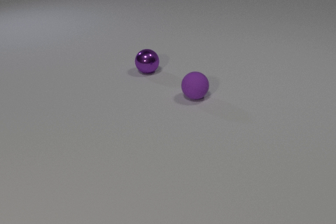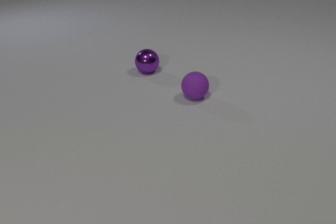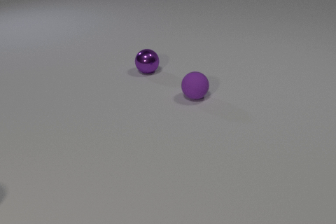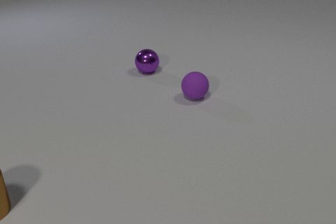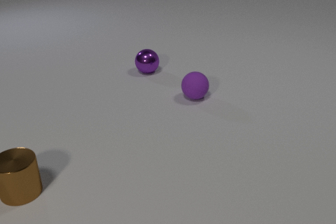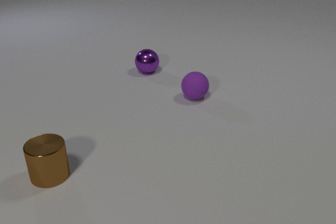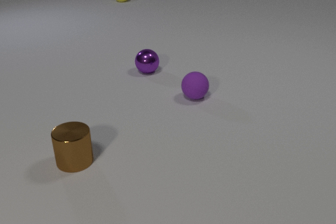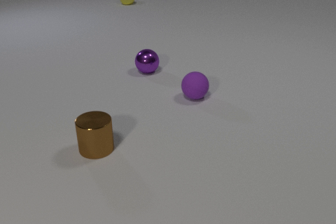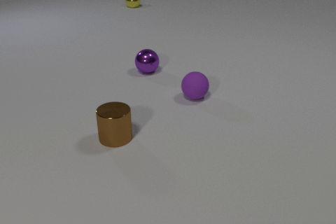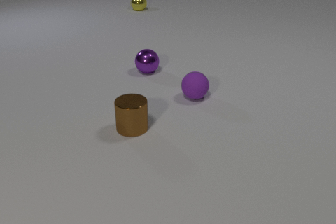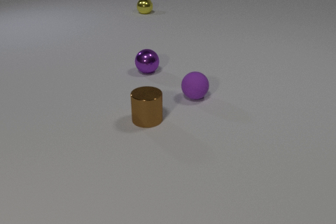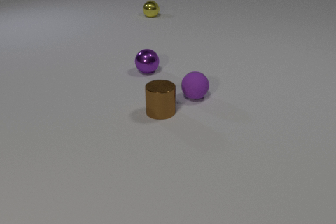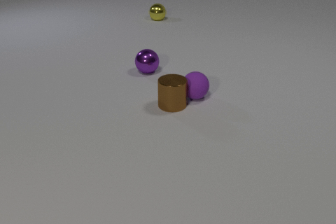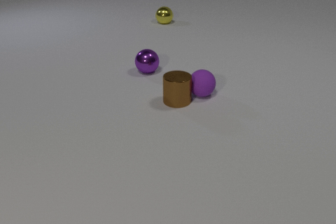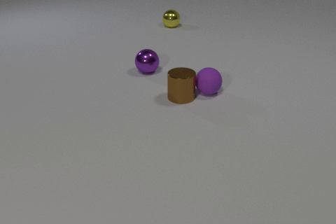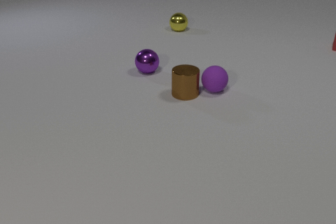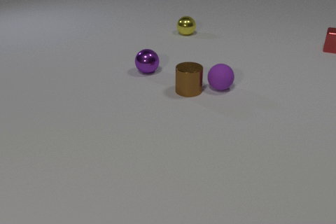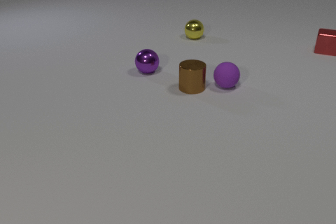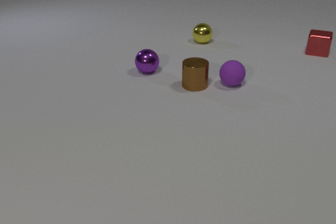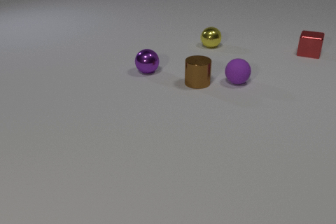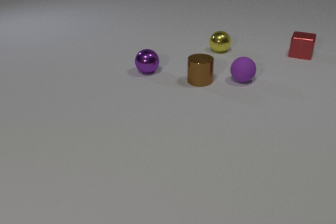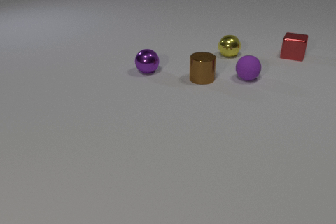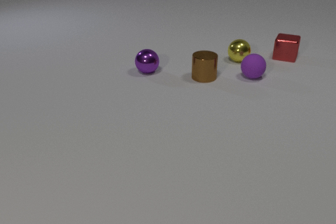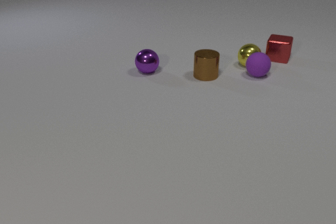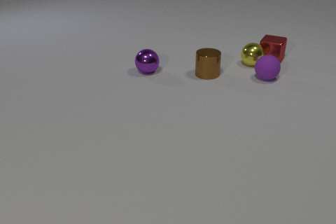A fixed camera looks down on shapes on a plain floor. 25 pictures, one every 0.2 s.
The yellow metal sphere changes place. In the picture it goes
toward the camera.
0.0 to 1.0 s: The brown metal cylinder comes in at the left edge, slides to the right and away from the camera.
1.0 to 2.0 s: The brown metal cylinder slides to the right and away from the camera. The yellow metal sphere rolls toward the camera and to the right.
2.0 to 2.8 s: The brown metal cylinder slides away from the camera and to the right. The purple rubber sphere rolls to the right and away from the camera. The yellow metal sphere rolls toward the camera and to the right. The brown metal cylinder and the purple rubber sphere collide.
2.8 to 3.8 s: The brown metal cylinder slides away from the camera and to the right. The purple rubber sphere rolls to the right and away from the camera. The yellow metal sphere rolls toward the camera and to the right. The red metal cube comes in at the right edge, slides to the left and toward the camera.
3.8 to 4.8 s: The brown metal cylinder slides away from the camera and to the right. The purple rubber sphere rolls to the right and away from the camera. The yellow metal sphere rolls toward the camera and to the right. The red metal cube slides to the left and toward the camera. The purple rubber sphere and the yellow metal sphere collide. The yellow metal sphere and the red metal cube collide.
How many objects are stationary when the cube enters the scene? 1.
Are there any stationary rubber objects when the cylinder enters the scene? yes.
What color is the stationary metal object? purple.
